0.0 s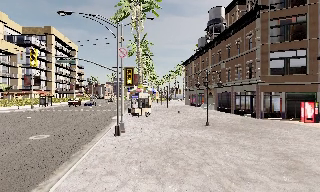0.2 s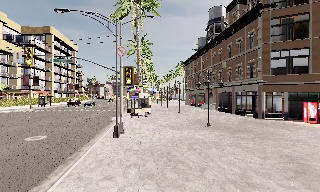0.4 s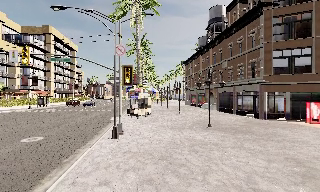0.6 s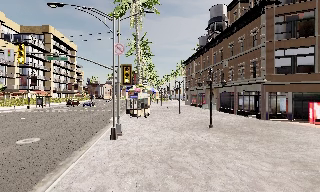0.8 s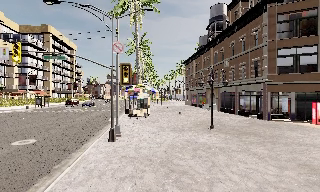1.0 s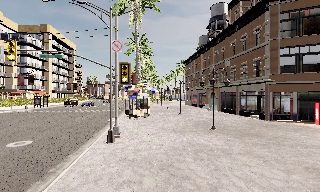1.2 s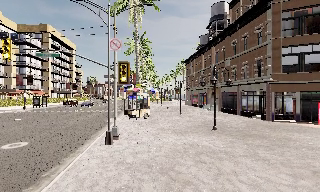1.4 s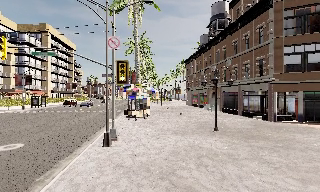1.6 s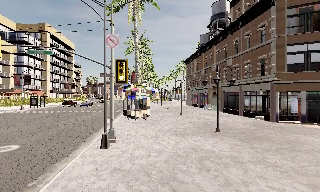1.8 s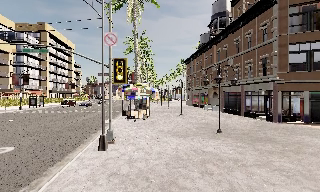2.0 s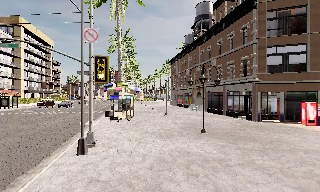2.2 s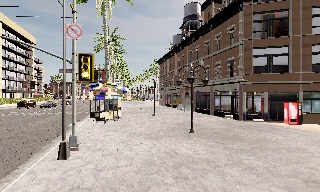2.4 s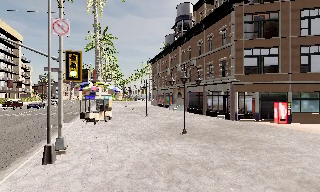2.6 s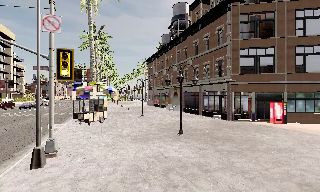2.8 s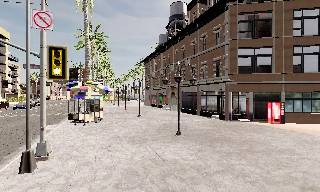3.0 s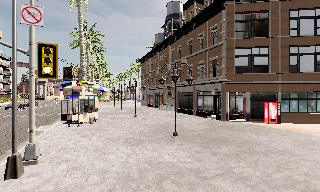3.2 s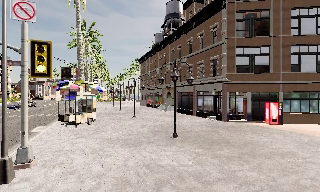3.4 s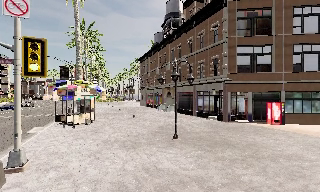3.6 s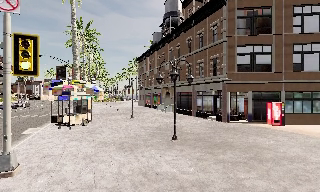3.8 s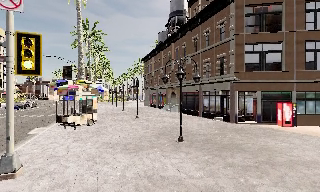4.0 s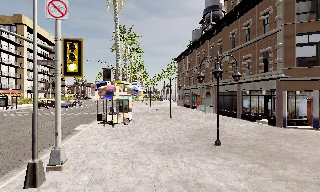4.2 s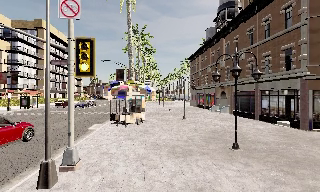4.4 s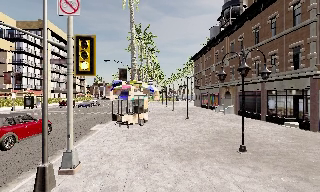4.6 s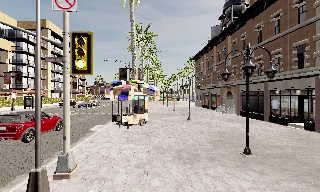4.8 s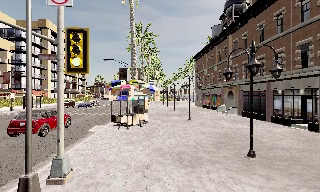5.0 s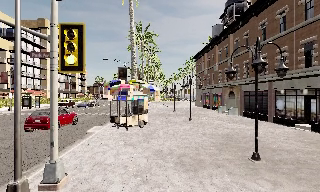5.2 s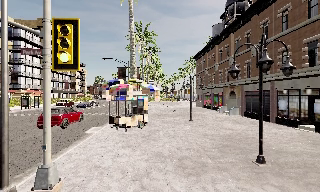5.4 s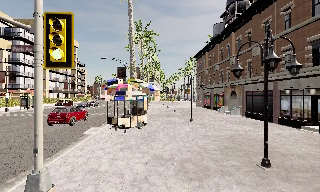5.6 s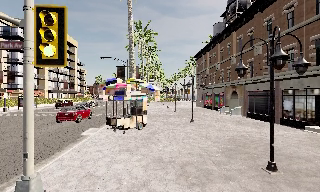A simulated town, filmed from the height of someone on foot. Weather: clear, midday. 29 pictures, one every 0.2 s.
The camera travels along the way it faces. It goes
forward.
0.0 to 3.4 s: The scene slides to the left, as the camera pans about 15 degrees to its right. It travels forward, about 4.5 m, so what stands in front looms larger.
3.4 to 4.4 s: The scene slides to the right, as the camera pans about 20 degrees to its left. It travels forward, about 1.5 m, so what stands in front looms larger.
4.4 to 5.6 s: The camera travels forward, about 2 m, so what stands in front looms larger.
The film runs forward here.
